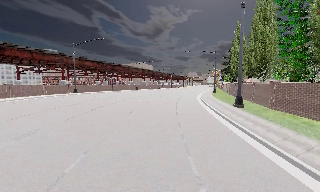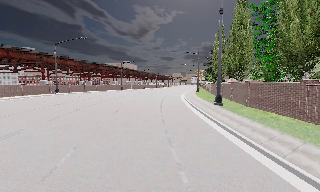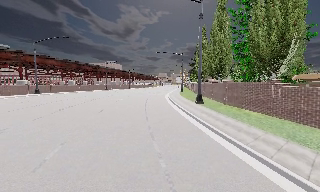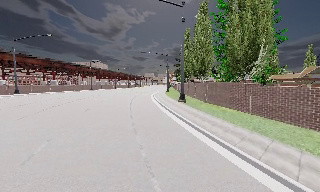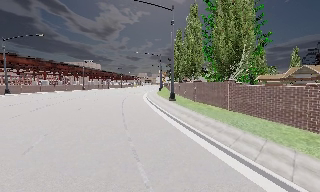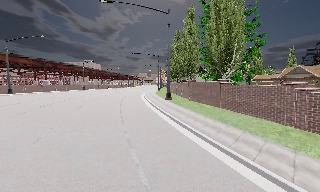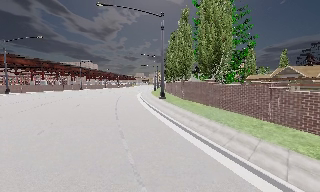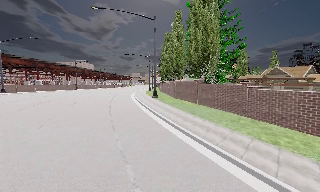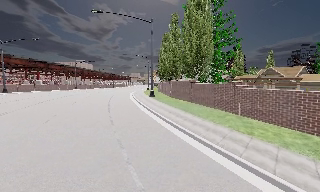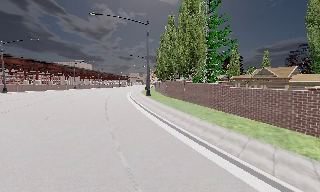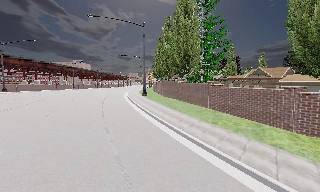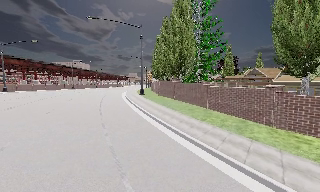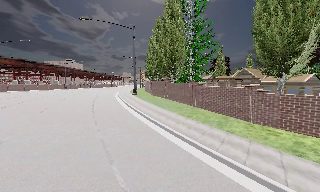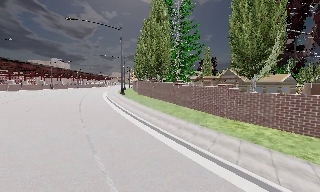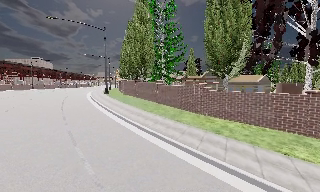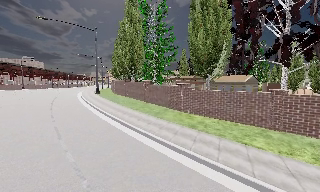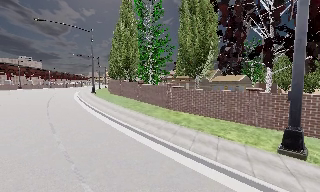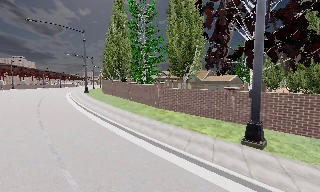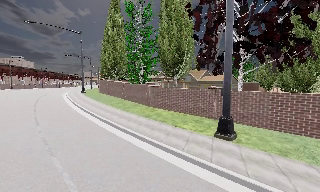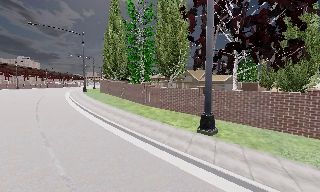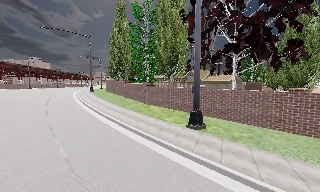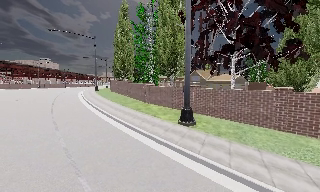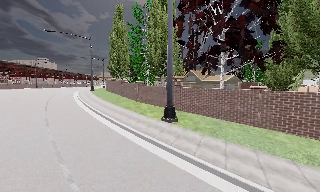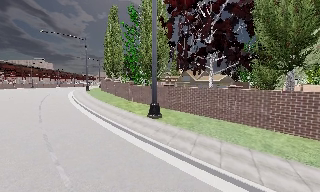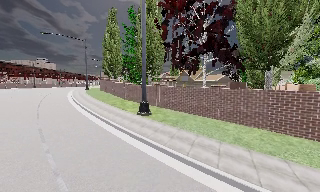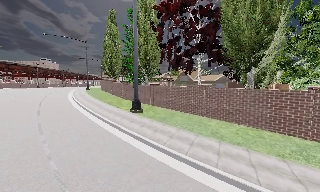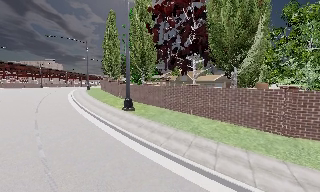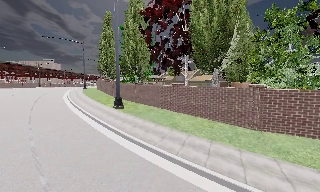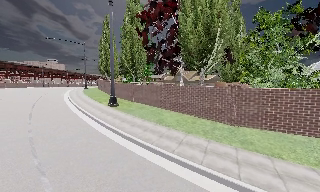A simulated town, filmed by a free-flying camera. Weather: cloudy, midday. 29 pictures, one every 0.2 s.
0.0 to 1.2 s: The camera pans to its right, which is clockwise from overhead, by about 20 degrees. It travels backward, about 5 m, so what stands in front gets smaller. It gains speed.
1.2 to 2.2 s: The camera travels backward and to its right, about 5 m, so what stands in front gets smaller.
2.2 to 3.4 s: The camera pans to its right, which is clockwise from overhead, by about 15 degrees. It travels backward and to its right, about 6 m, so what stands in front gets smaller.
3.4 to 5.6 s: The camera travels to its right and backward, about 12 m, so close, fixed things drift to the left.
The film runs backward here.
